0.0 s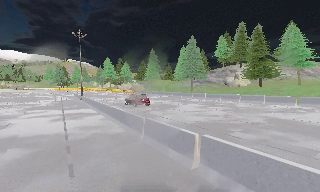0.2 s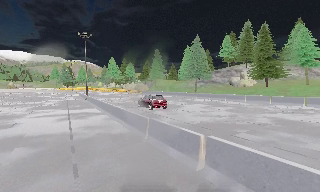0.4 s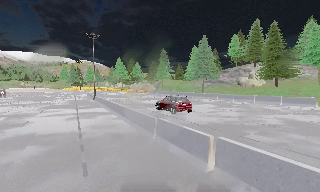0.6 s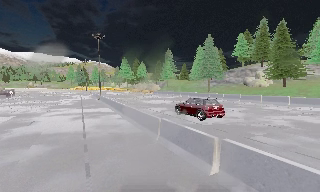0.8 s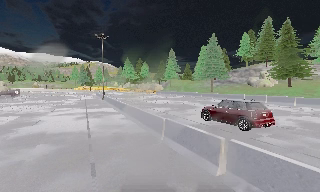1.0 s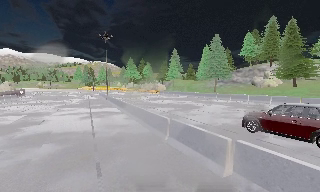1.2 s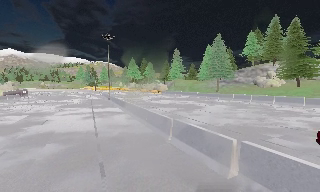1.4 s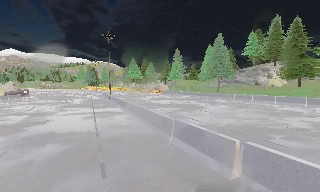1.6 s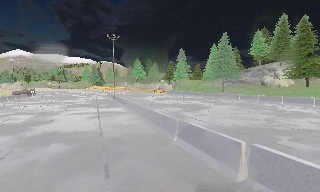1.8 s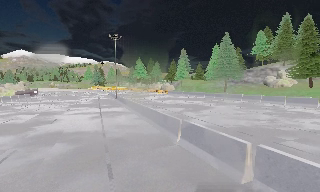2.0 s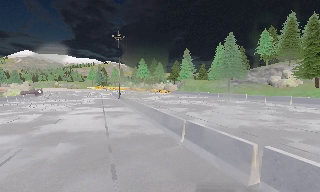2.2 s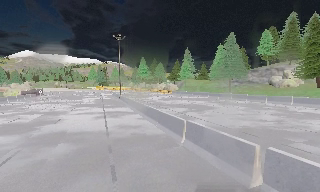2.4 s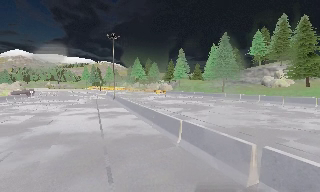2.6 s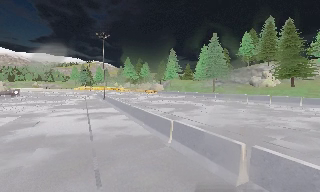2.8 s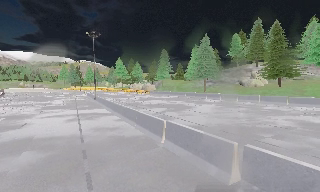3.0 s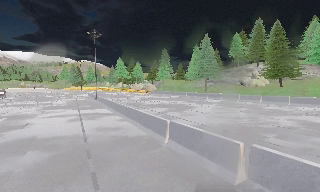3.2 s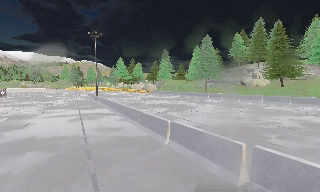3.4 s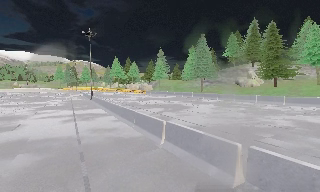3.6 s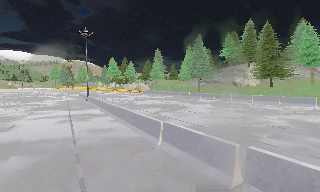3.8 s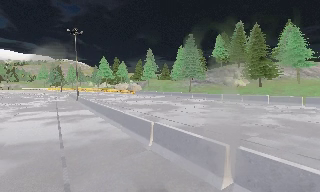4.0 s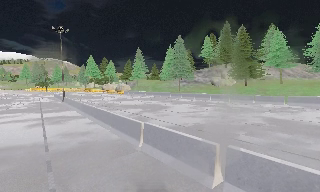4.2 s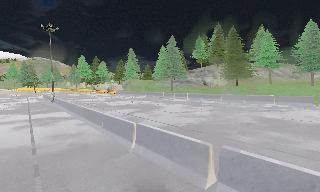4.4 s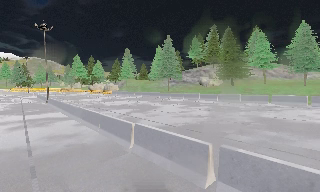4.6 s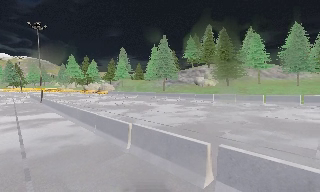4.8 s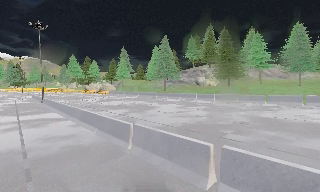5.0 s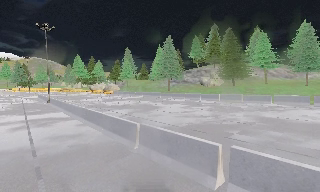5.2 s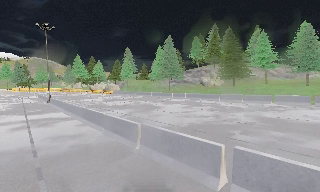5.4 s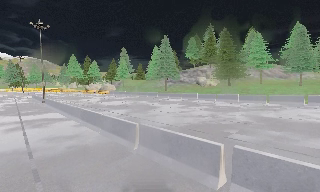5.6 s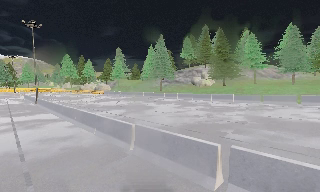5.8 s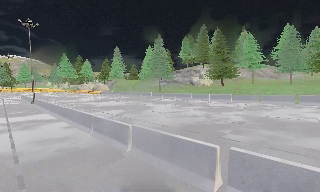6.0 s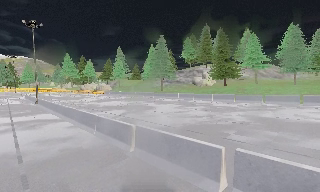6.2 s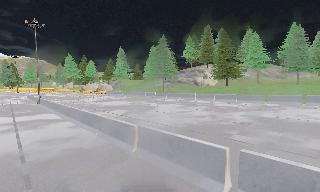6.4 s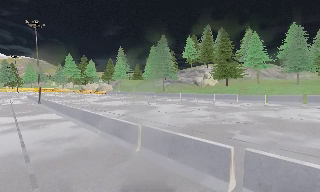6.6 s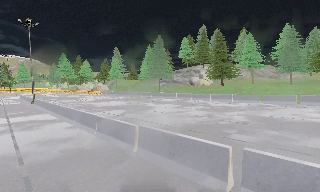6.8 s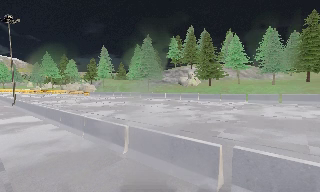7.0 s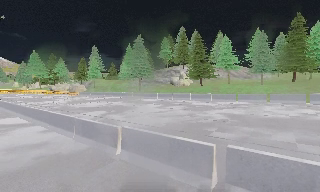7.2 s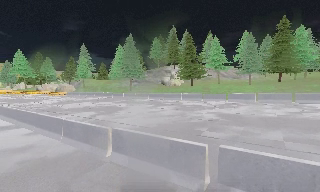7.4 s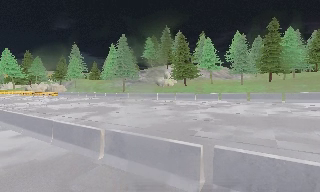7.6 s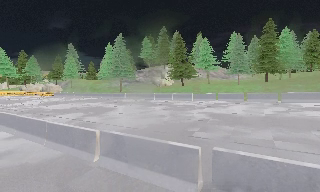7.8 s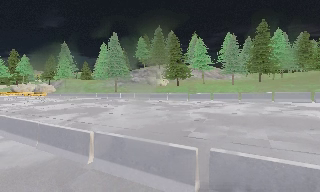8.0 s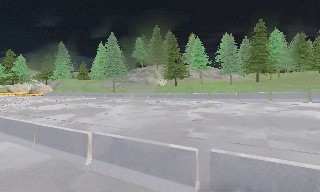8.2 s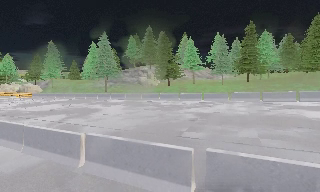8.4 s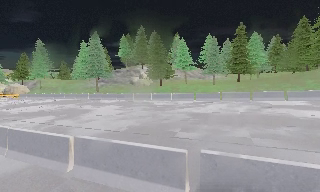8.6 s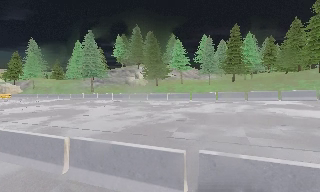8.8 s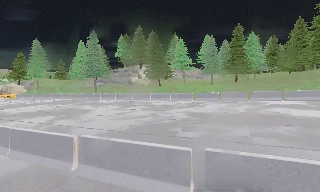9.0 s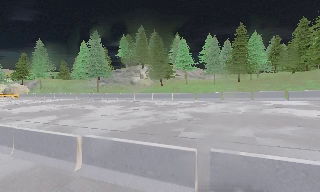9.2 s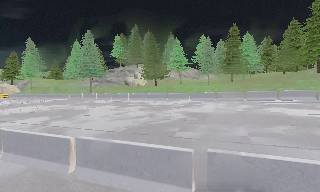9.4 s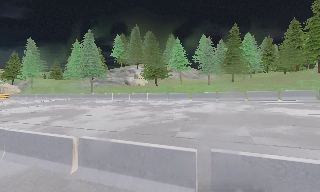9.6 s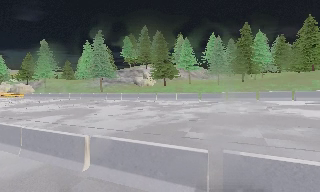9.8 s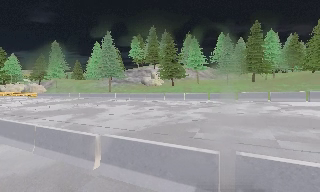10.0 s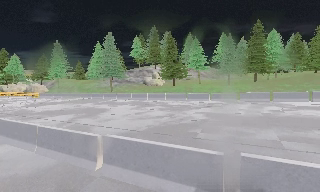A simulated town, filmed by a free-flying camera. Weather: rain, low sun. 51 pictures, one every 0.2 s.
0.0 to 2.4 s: The camera travels forward, about 1 m, so what stands in front looms larger.
2.4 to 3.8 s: The camera swings to its right by about 10 degrees, and the scene slides to the left.
3.8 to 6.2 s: The camera swings to its right by about 10 degrees, and the scene slides to the left. It travels to its left and forward, about 1 m.
6.2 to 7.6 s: The camera swings to its right by about 15 degrees, and the scene slides to the left.
7.6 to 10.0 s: The camera travels to its left, about 0.5 m.
The film runs backward here.
